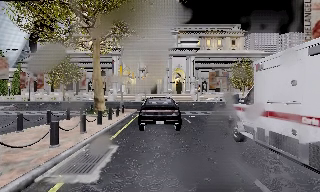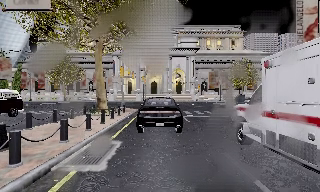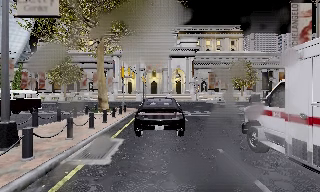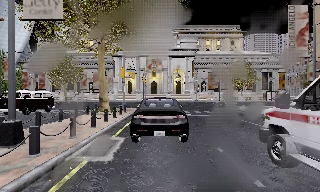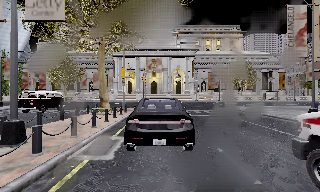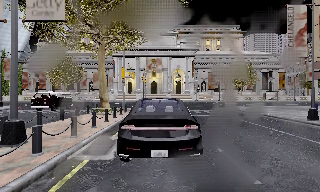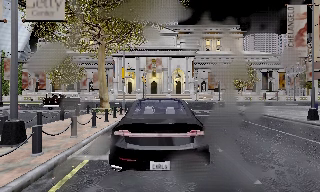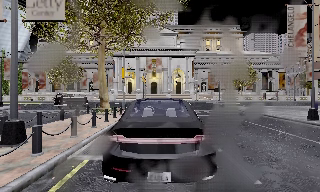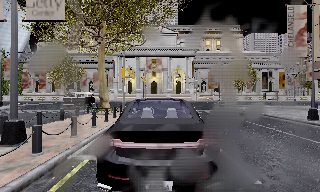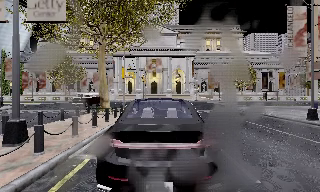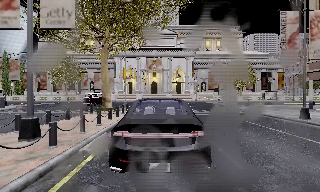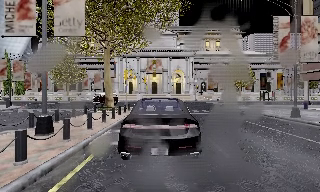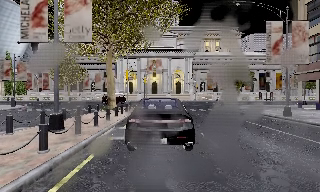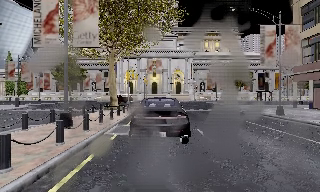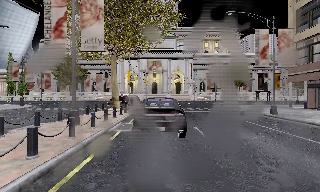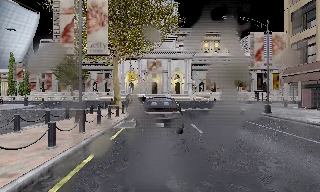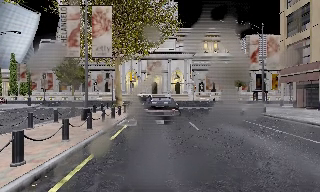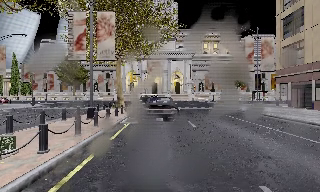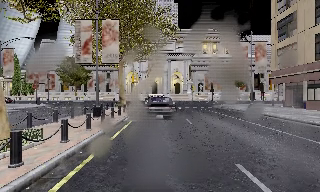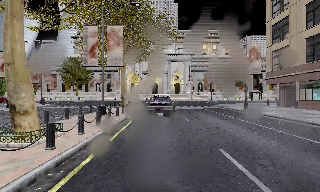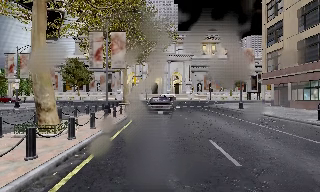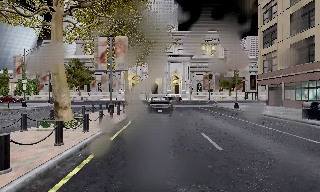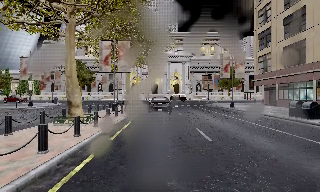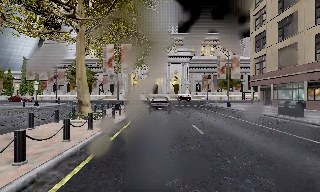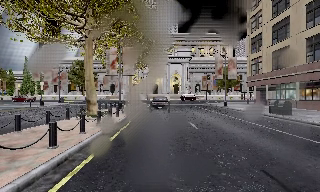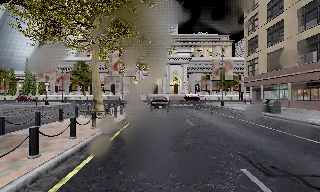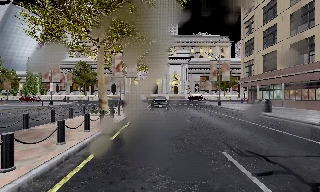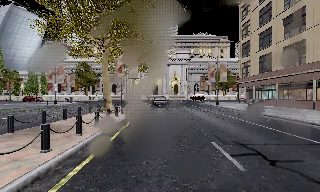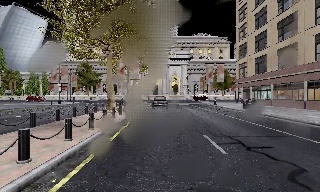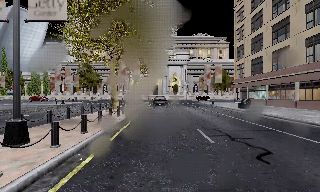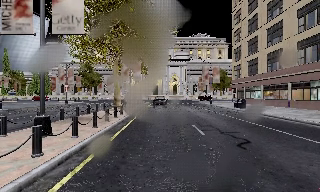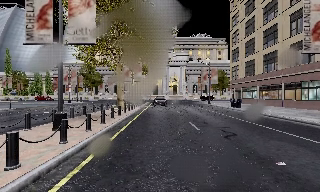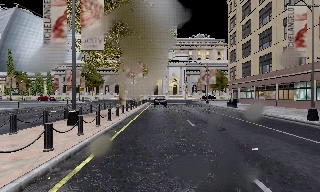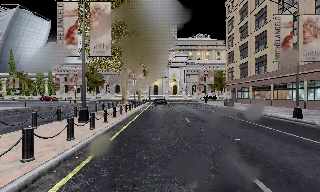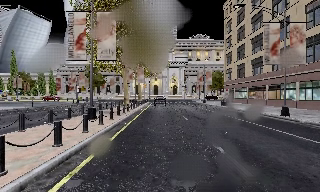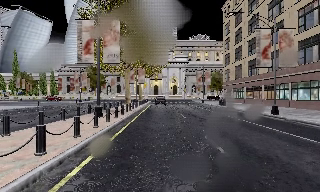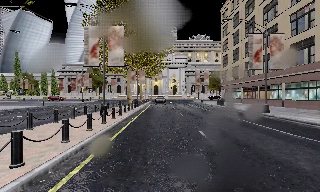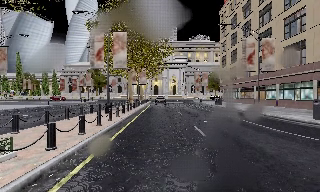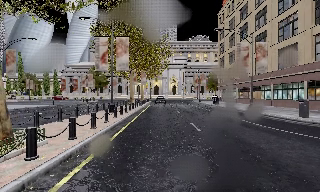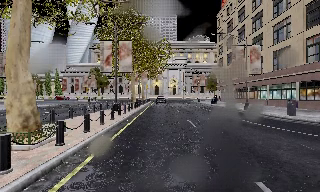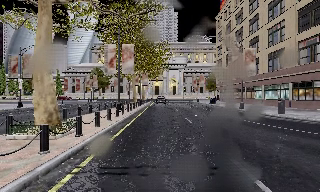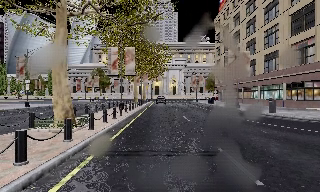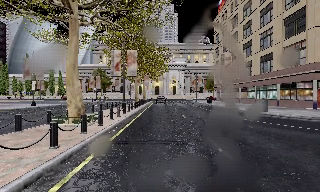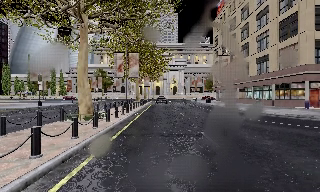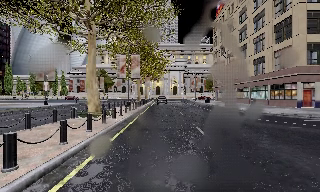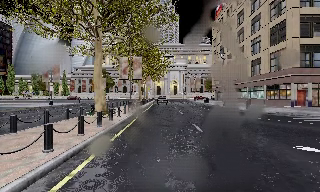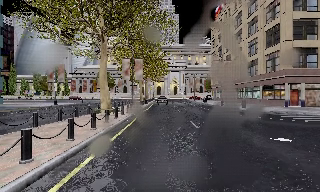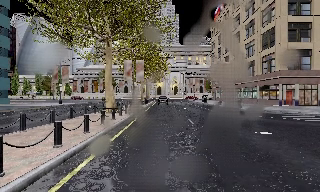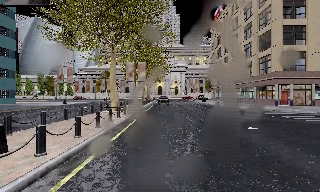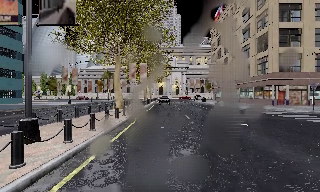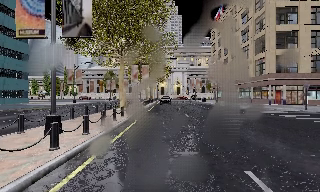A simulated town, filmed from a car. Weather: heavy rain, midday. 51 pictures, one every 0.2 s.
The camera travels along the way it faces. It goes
backward.
0.0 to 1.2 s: The camera travels backward, about 1 m, so what stands in front gets smaller. It loses speed.
1.2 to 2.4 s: The camera travels backward, about 2 m, so what stands in front gets smaller. It gains speed.
2.4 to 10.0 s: The camera travels backward, about 35 m, so what stands in front gets smaller.
The film runs backward here.
